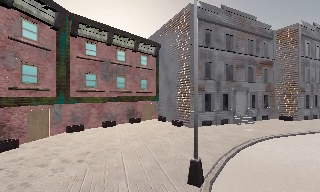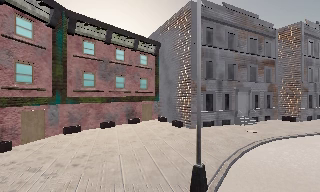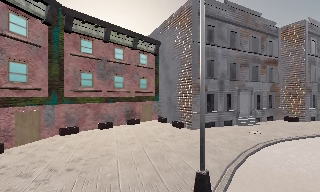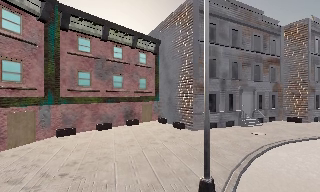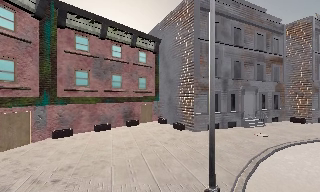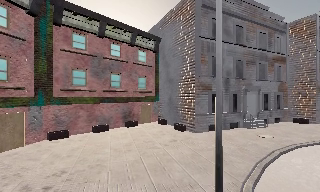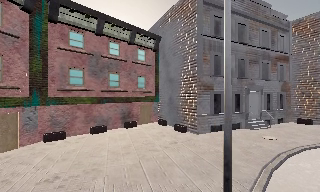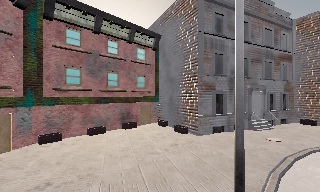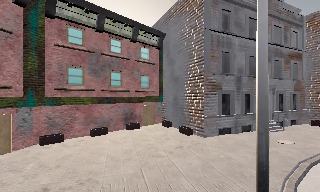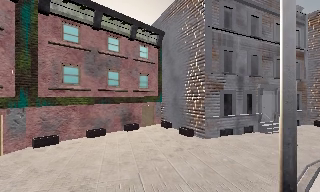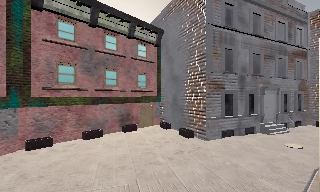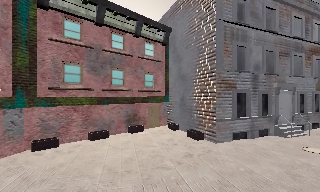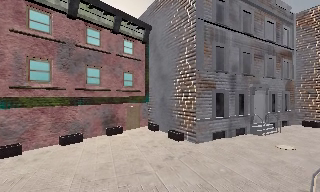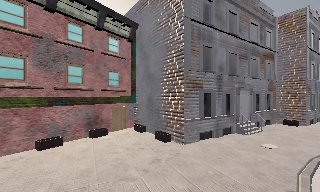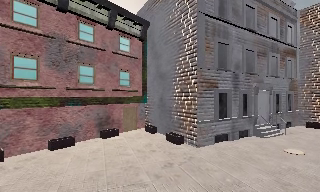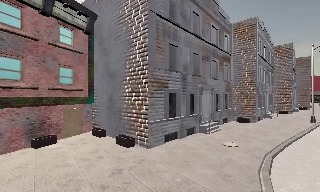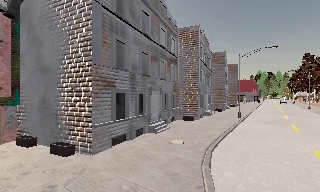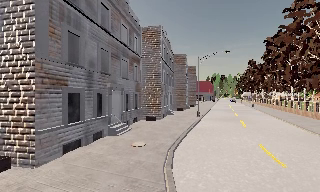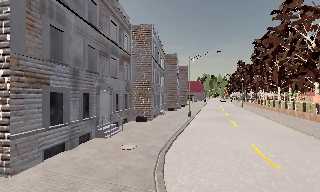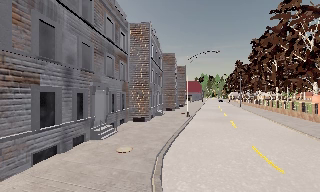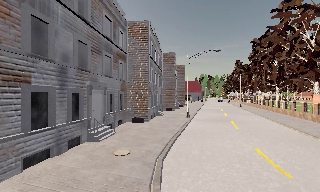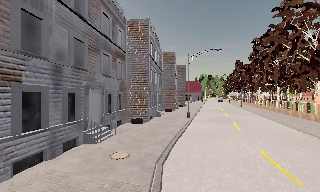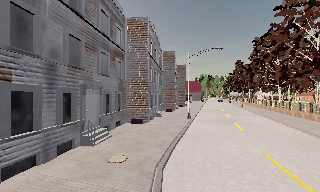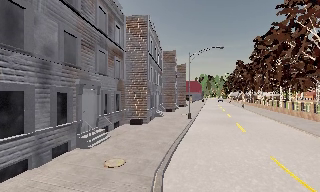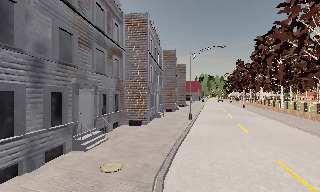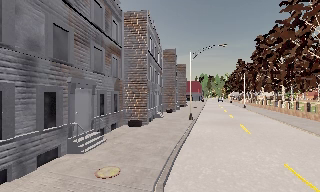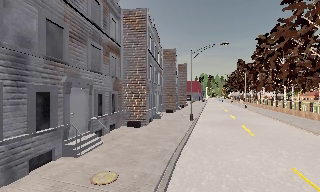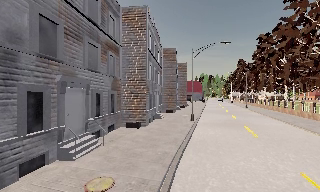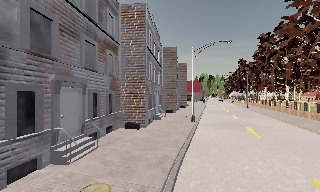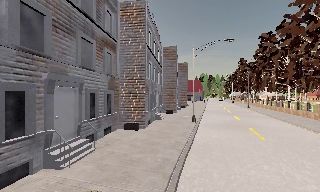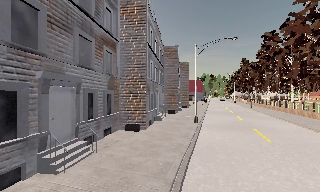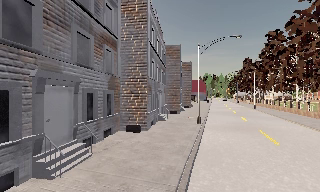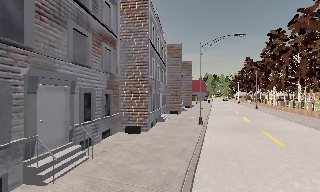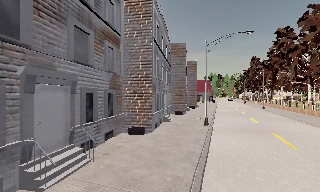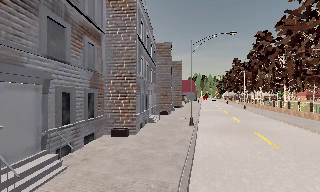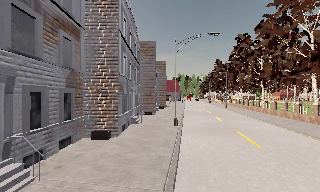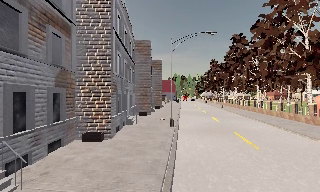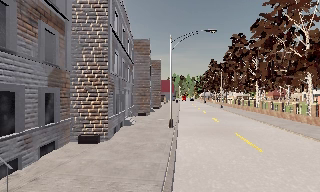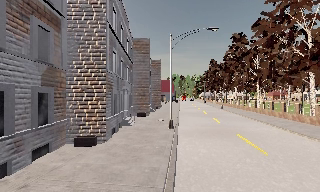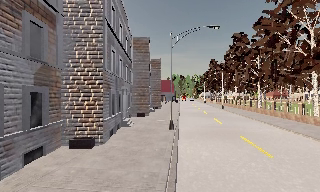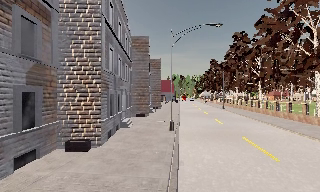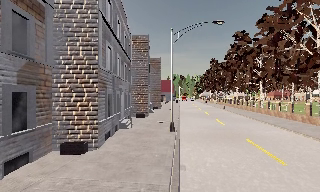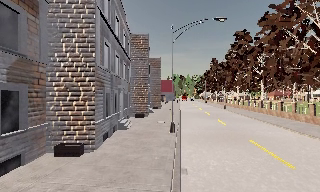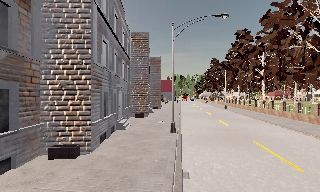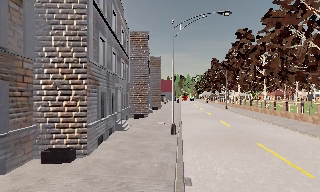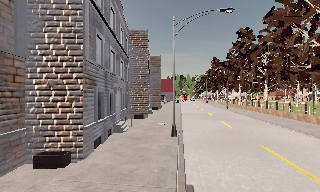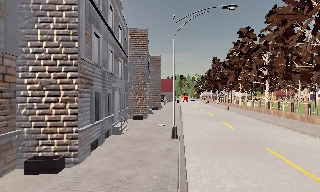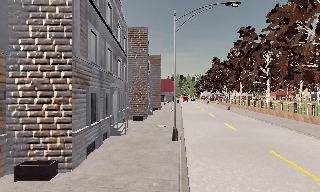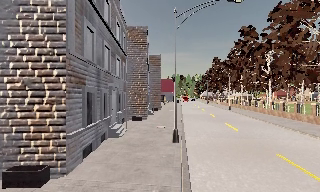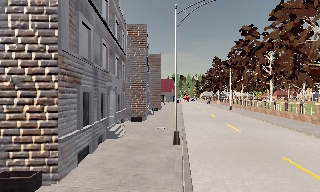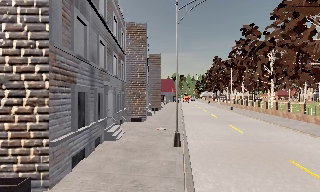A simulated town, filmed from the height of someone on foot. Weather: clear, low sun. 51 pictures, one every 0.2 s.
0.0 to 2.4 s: The camera travels forward, about 4.5 m, so what stands in front looms larger.
2.4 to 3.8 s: The scene slides to the left, as the camera pans about 50 degrees to its right. It travels forward, about 2.5 m.
3.8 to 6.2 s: The camera travels forward, about 4.5 m, so what stands in front looms larger.
6.2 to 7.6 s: The camera swings to its right by about 10 degrees, and the scene slides to the left. It travels forward, about 2.5 m, so what stands in front looms larger.
7.6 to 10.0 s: The camera travels forward, about 4.5 m, so what stands in front looms larger.
The film runs forward here.
